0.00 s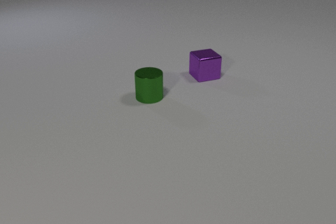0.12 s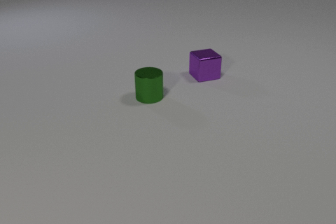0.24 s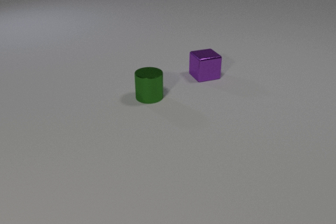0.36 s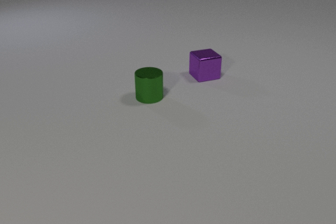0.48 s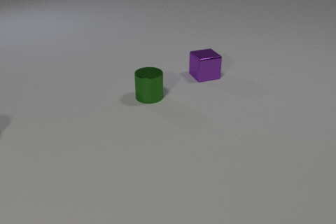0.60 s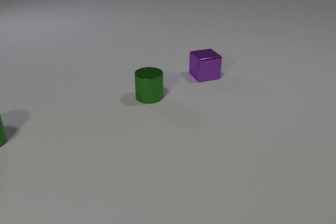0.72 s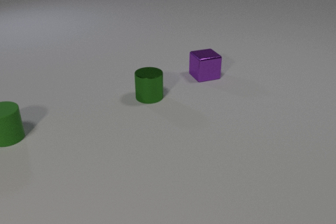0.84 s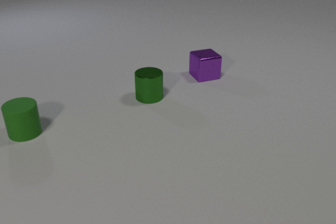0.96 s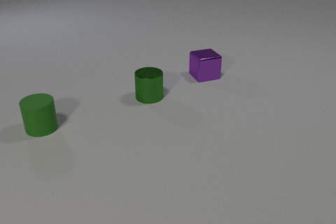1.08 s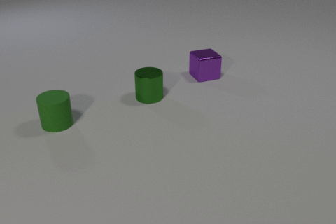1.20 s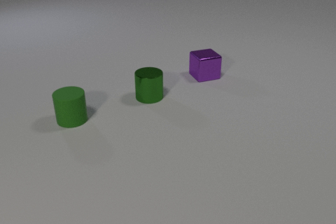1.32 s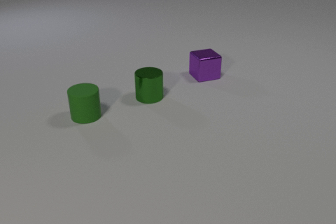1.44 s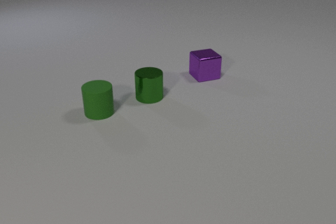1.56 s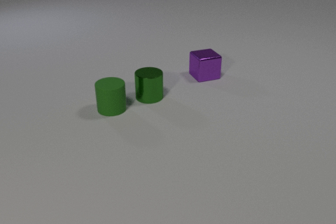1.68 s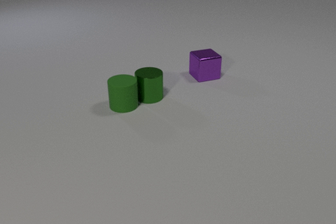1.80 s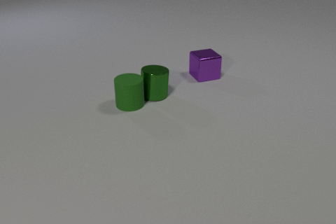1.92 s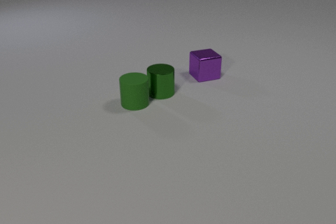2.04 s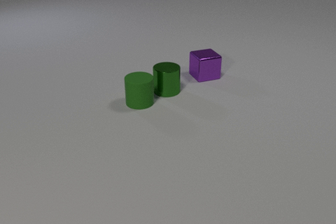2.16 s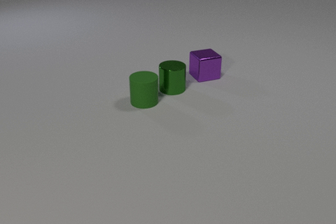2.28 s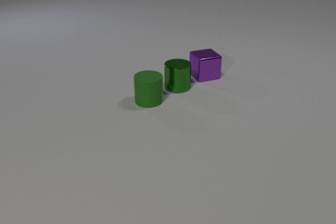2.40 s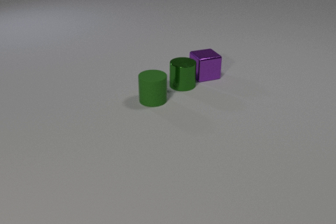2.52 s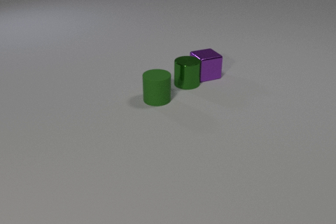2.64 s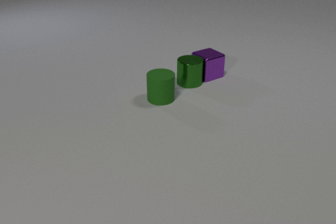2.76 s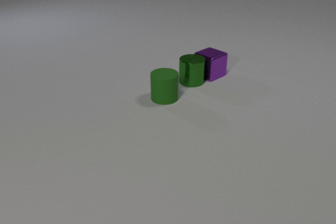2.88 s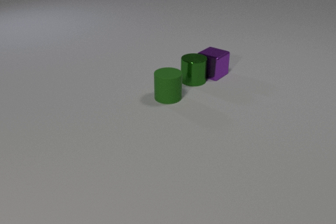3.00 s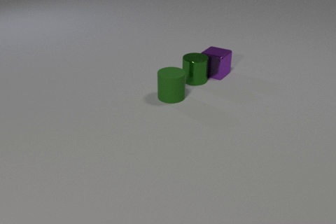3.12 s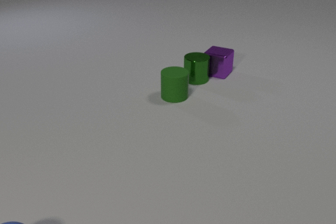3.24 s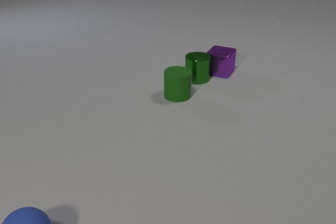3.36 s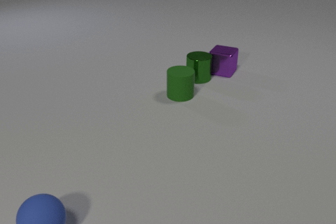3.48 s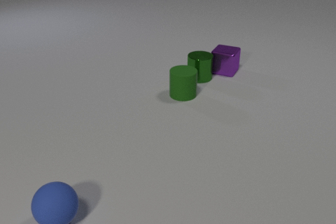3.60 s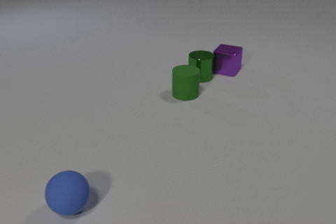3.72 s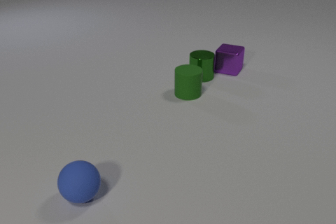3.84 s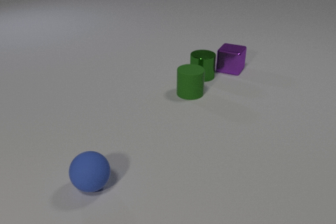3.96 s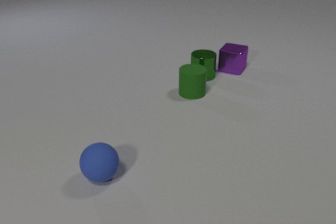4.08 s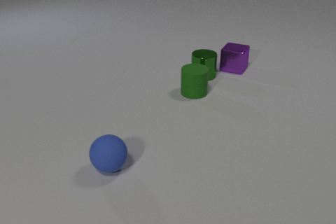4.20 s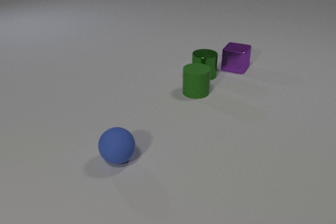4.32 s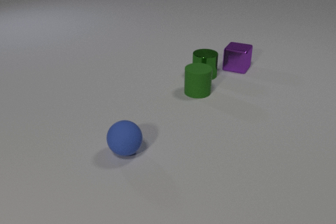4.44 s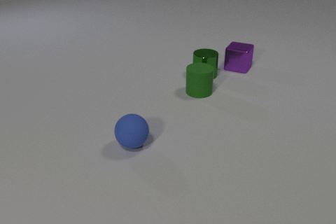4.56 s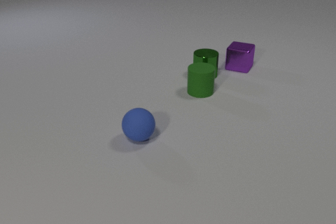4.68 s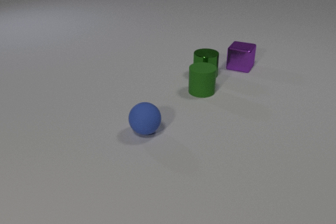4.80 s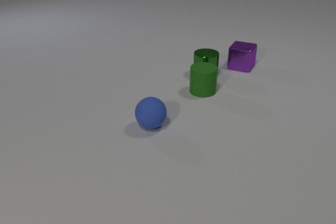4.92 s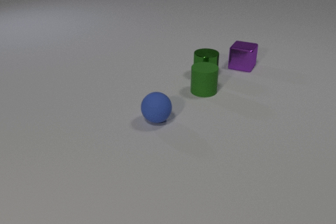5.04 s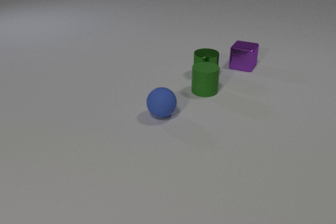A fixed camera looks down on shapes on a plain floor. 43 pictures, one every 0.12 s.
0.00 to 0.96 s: The green rubber cylinder comes in at the left edge, slides to the right.
0.96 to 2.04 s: The green rubber cylinder slides to the right. The green metal cylinder slides to the right and away from the camera. The green rubber cylinder and the green metal cylinder collide.
2.04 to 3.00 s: The green rubber cylinder slides to the right. The green metal cylinder slides to the right and away from the camera. The purple metal cube slides to the right and away from the camera, spins counterclockwise seen from above by about 30 degrees, its near face sliding to the right. The green metal cylinder and the purple metal cube collide.
3.00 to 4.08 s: The green rubber cylinder slides to the right and away from the camera. The green metal cylinder slides away from the camera and to the right. The blue rubber sphere comes in at the bottom edge, rolls away from the camera and to the right. The purple metal cube slides to the right and away from the camera.
4.08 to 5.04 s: The green rubber cylinder slides to the right. The blue rubber sphere rolls away from the camera and to the right. The purple metal cube slides to the right and away from the camera.
What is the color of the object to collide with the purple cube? green.
What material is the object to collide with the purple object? metal.
How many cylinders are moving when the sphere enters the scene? 2.
